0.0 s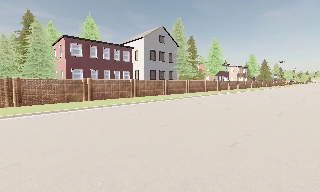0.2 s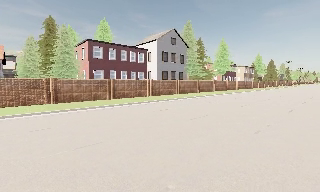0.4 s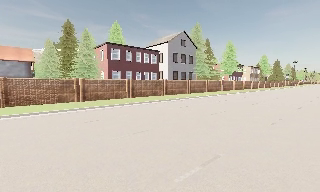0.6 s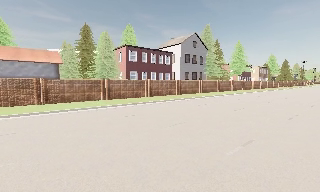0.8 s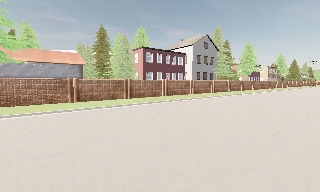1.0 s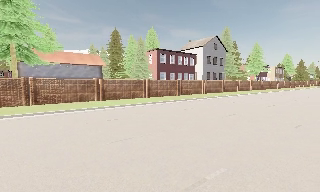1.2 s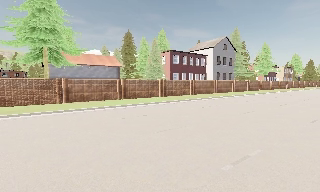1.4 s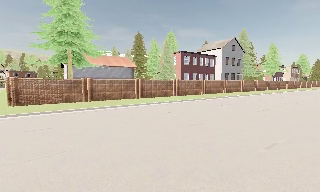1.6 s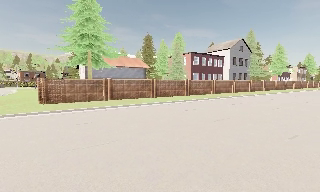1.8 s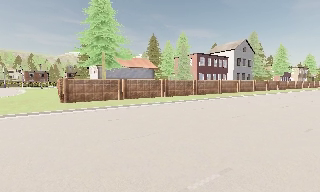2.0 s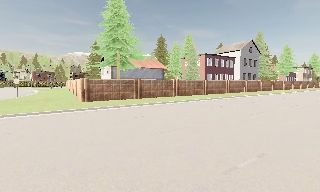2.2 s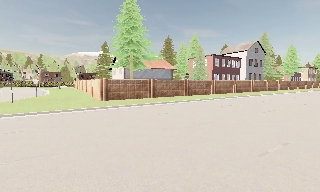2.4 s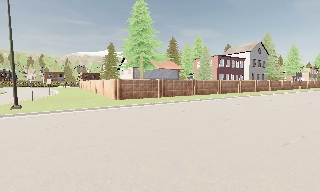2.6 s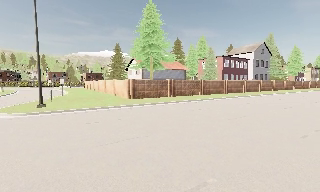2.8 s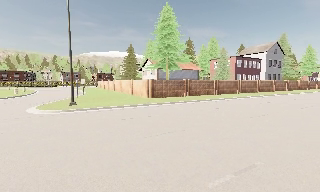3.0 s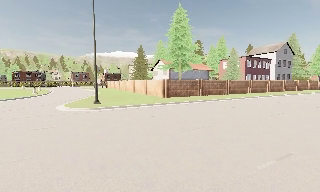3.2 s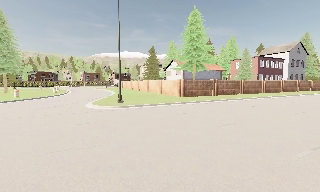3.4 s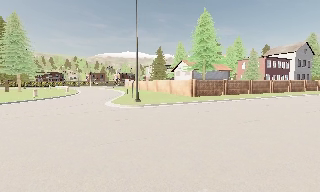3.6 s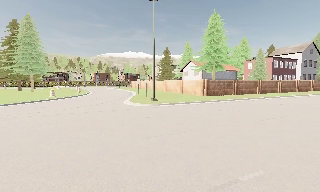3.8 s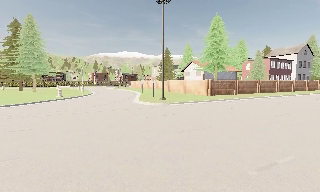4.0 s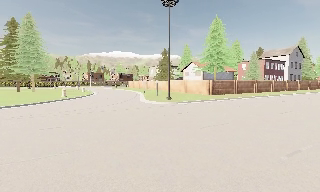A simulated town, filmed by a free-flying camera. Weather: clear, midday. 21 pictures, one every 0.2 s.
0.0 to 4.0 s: The camera swings to its left by about 15 degrees, and the scene slides to the right. It travels to its left and backward, about 35 m, so close, fixed things drift to the right.
The film runs backward here.
